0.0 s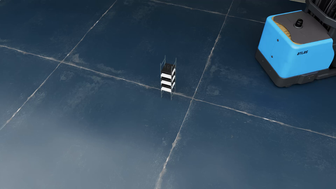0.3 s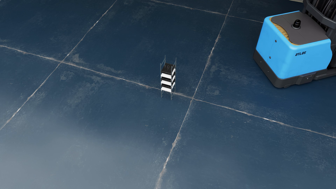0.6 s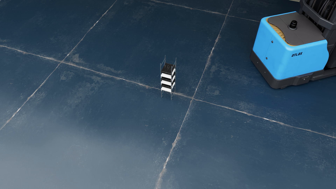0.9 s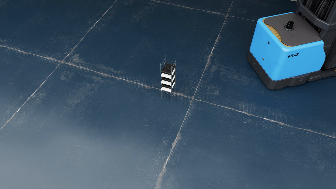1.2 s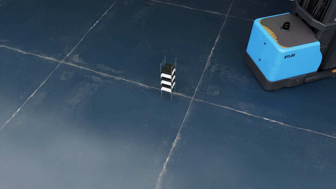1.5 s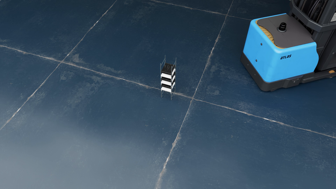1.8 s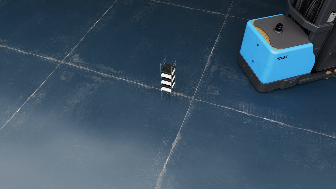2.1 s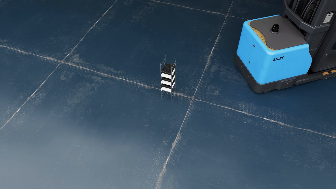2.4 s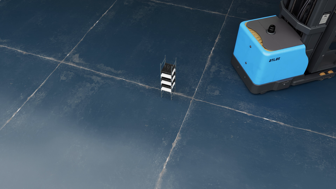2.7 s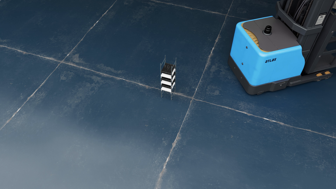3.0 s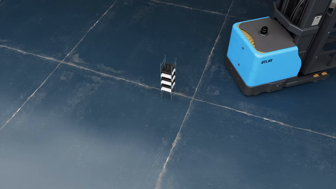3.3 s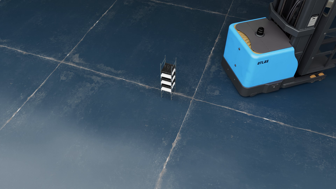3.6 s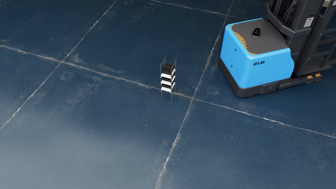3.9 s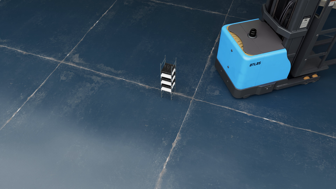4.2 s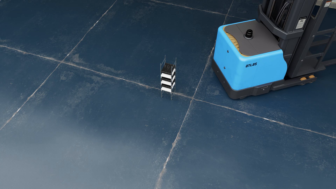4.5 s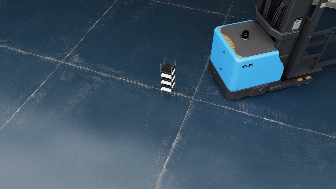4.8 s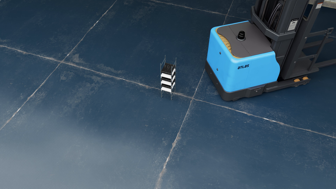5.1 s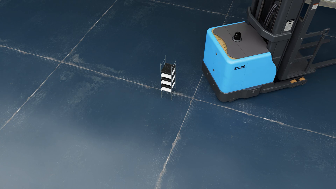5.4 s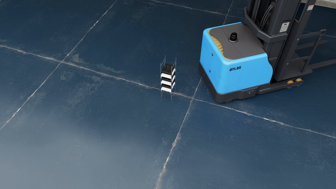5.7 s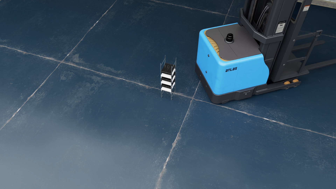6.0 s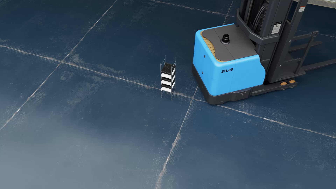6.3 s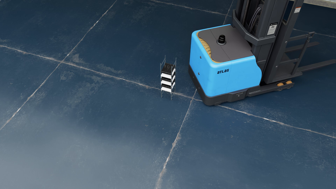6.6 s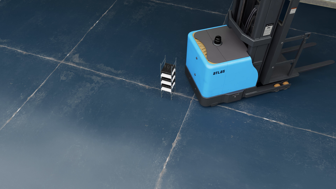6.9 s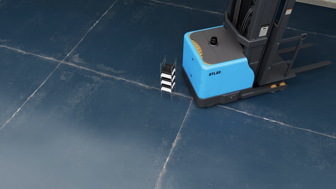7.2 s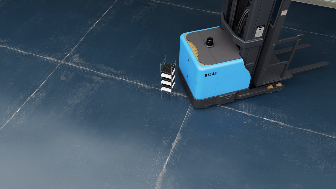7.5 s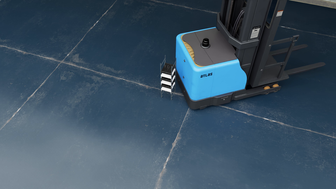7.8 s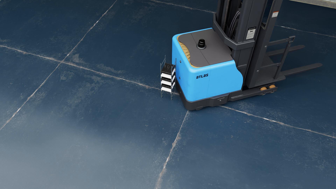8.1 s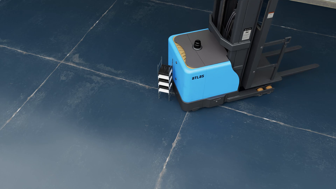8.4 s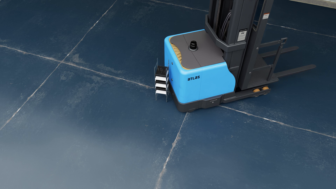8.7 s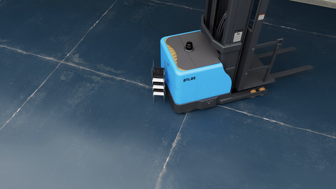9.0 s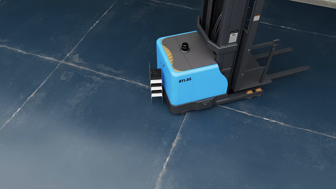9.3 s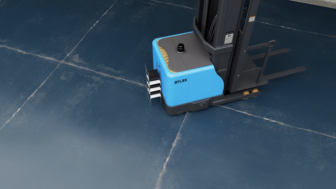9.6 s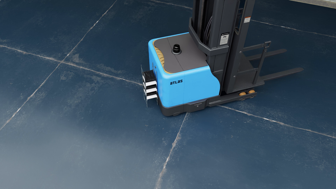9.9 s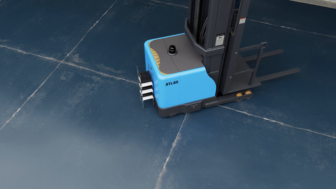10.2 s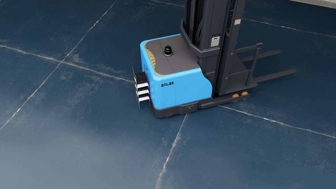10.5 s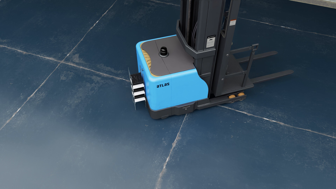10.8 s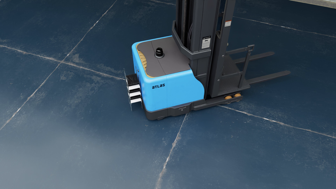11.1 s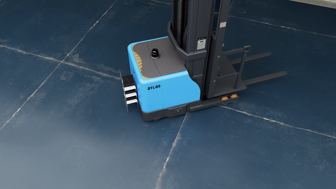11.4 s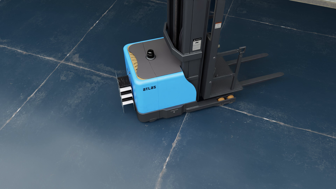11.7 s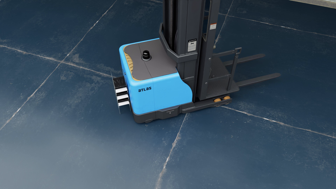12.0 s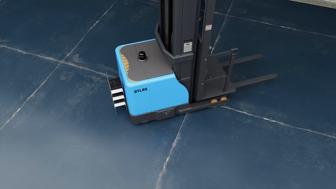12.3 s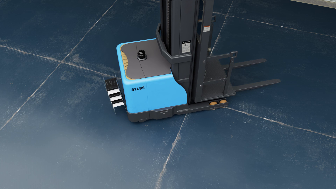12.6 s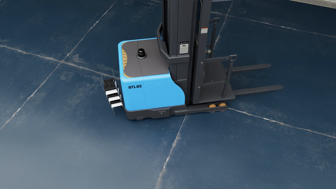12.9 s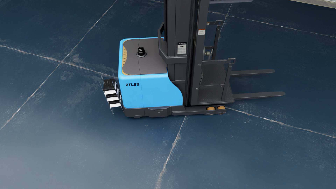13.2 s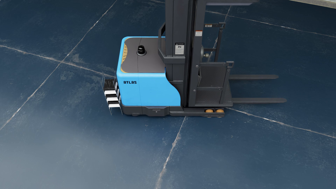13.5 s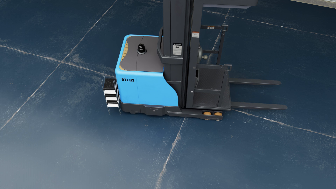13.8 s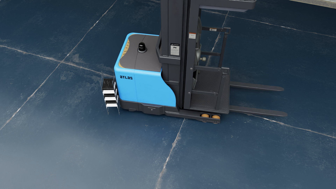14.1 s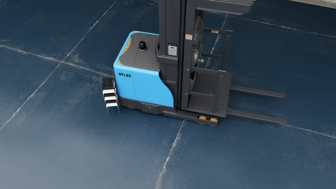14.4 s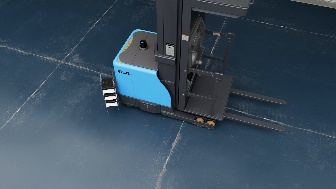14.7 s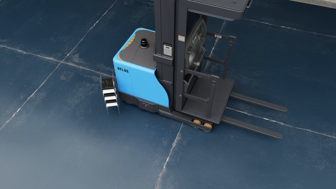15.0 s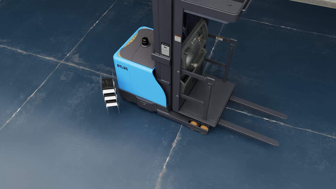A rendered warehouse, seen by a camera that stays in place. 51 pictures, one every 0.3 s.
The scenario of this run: A forklift runs into an object in its way.
